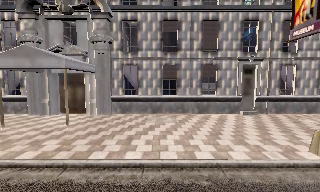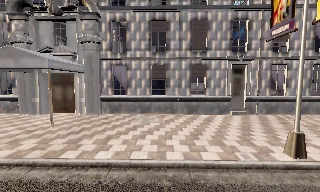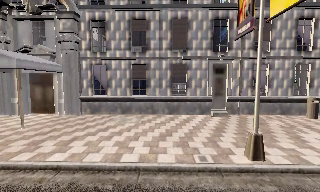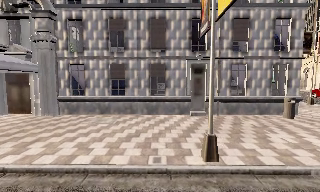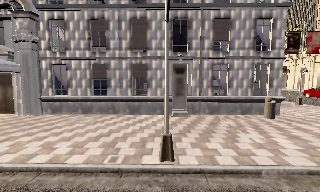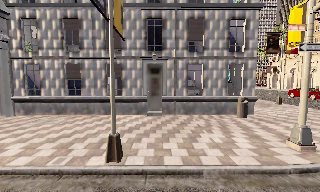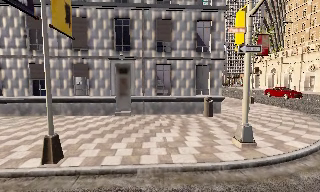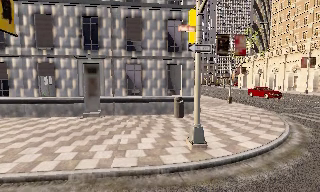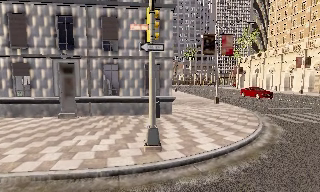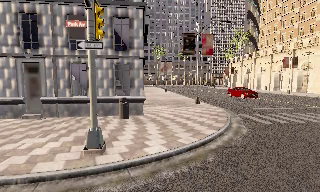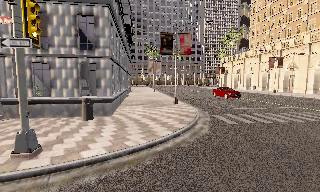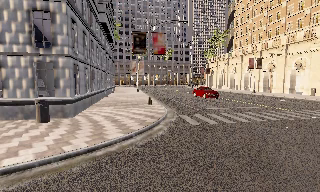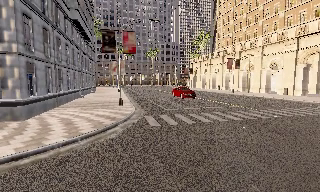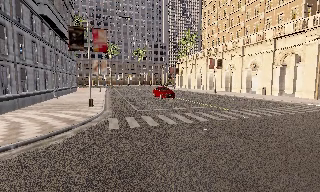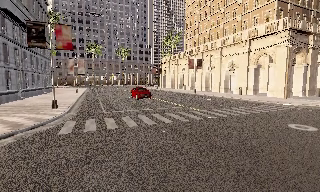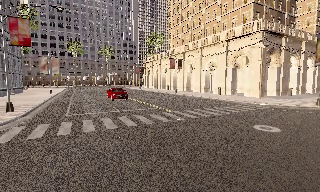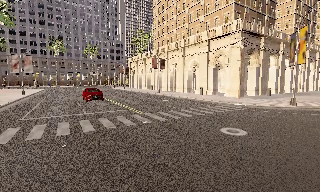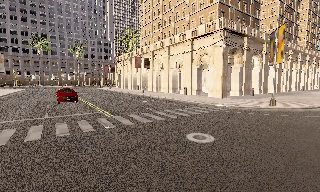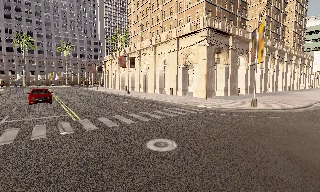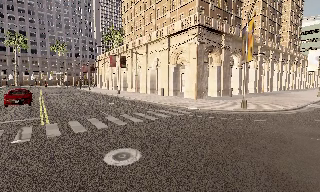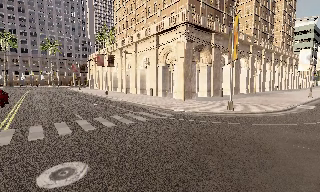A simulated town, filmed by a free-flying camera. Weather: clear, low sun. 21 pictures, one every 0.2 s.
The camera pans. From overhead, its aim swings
clockwise.
The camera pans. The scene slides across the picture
to the left.
0.0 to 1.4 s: The camera travels to its right, about 9 m, so close, fixed things drift to the left.
1.4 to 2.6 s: The camera swings to its right by about 10 degrees, and the scene slides to the left. It travels to its right, about 10 m, so close, fixed things drift to the left.
2.6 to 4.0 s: The camera pans to its right, which is clockwise from overhead, by about 20 degrees. It travels to its right and forward, about 10 m, so close, fixed things drift to the left.
The film runs backward here.
